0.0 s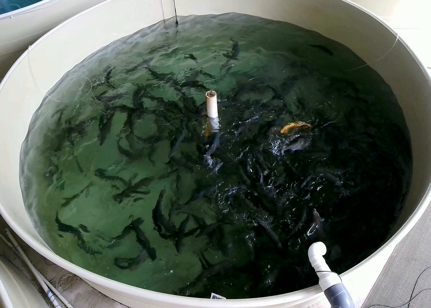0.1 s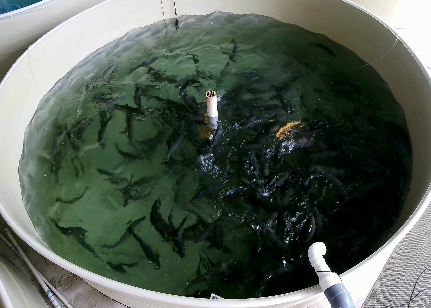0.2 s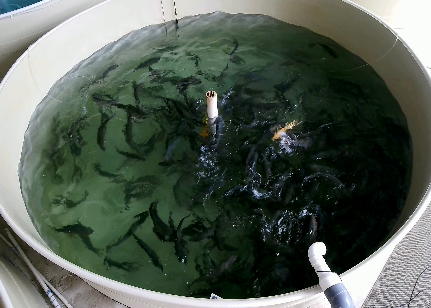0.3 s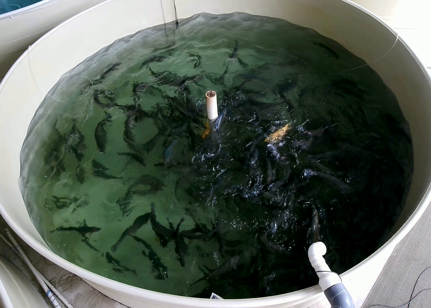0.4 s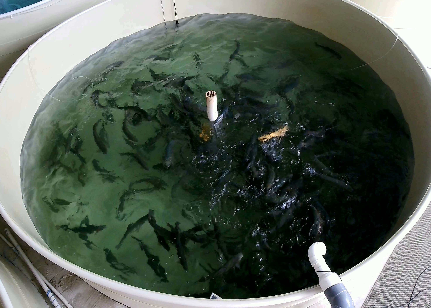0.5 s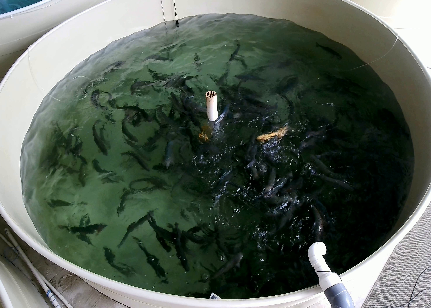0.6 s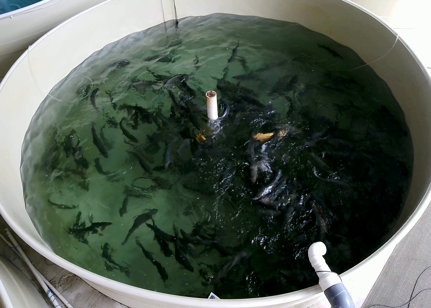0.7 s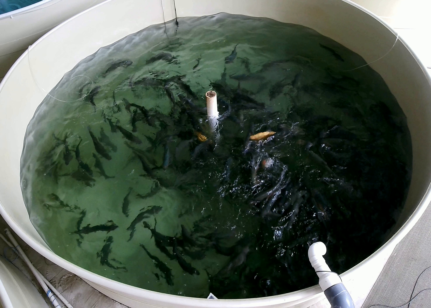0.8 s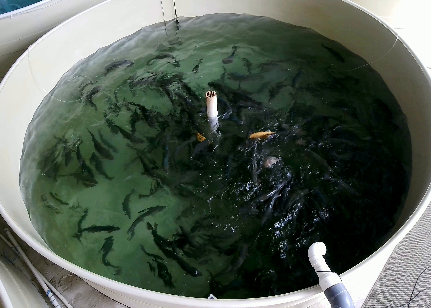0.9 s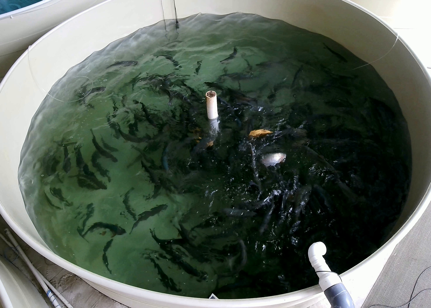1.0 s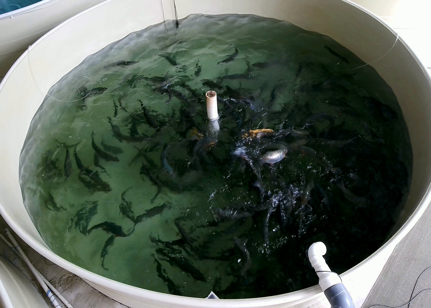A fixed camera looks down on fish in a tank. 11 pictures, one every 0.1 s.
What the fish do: Weak feeding.
